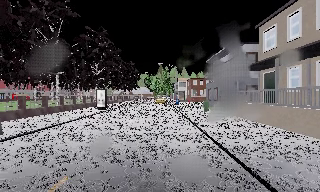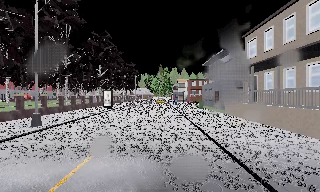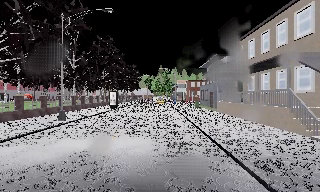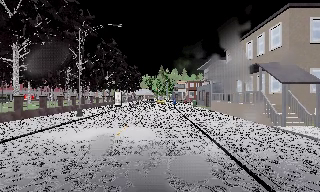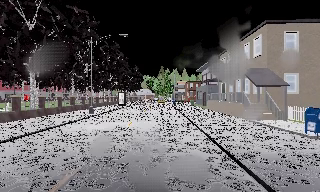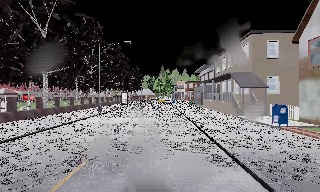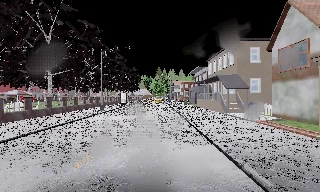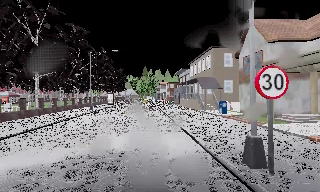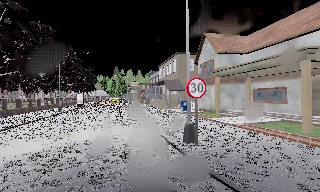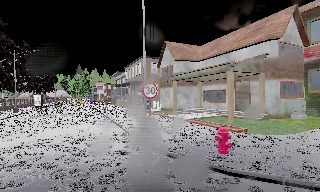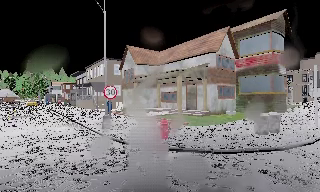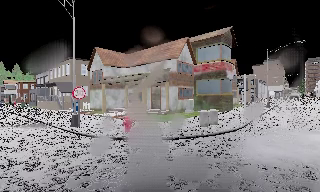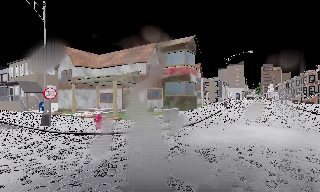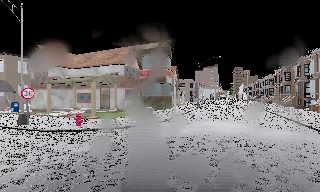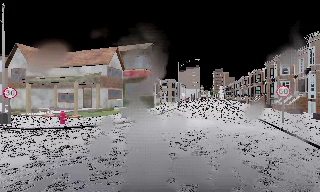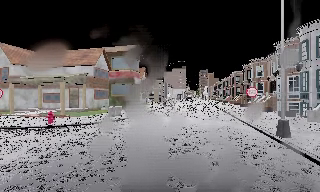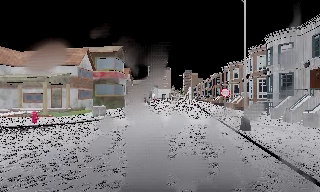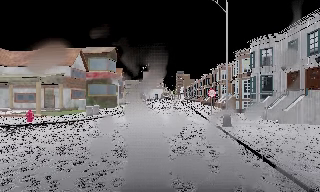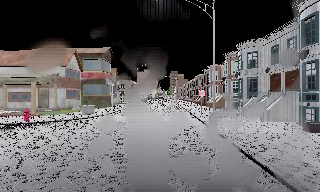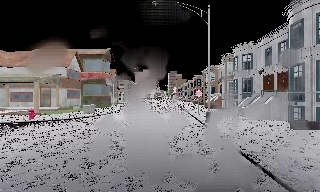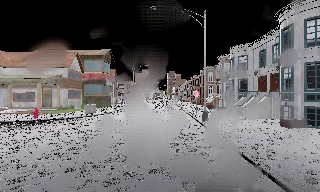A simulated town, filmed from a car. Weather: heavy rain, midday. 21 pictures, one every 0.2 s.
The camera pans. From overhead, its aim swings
clockwise.
The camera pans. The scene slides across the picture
to the left.
0.0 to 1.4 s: The camera travels backward, about 15 m, so what stands in front gets smaller.
1.4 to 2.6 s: The camera pans to its right, which is clockwise from overhead, by about 60 degrees. It travels backward, about 9 m.
2.6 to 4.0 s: The scene slides to the left, as the camera pans about 20 degrees to its right. It travels backward, about 5 m, so what stands in front gets smaller. It loses speed.
The film runs backward here.
